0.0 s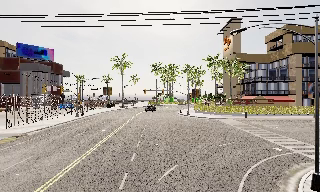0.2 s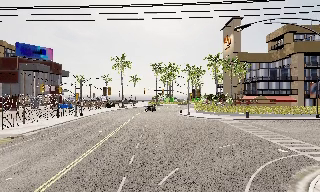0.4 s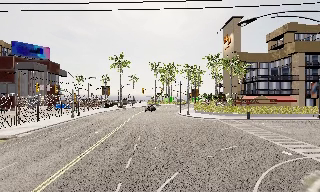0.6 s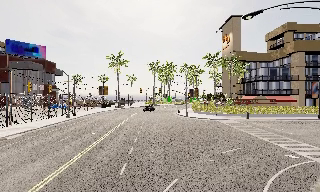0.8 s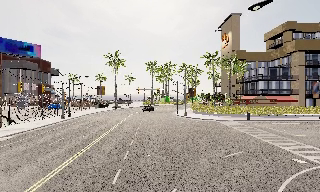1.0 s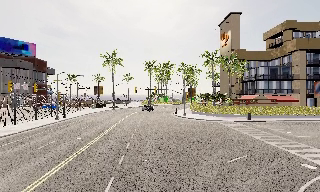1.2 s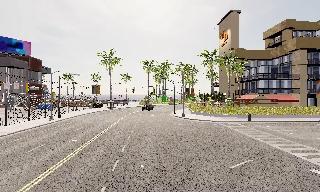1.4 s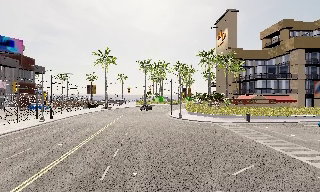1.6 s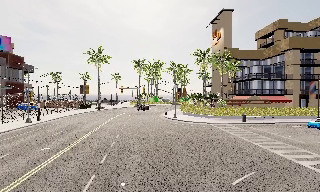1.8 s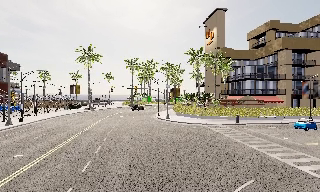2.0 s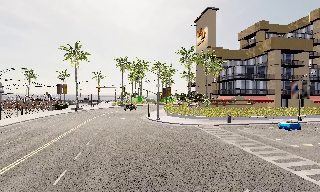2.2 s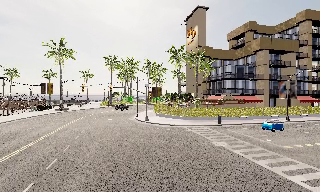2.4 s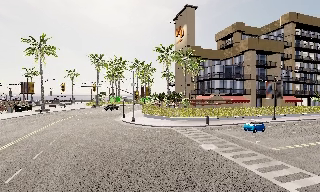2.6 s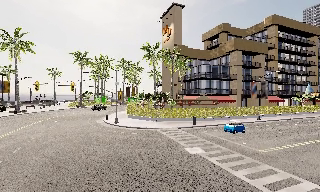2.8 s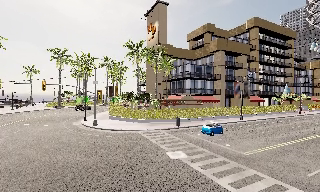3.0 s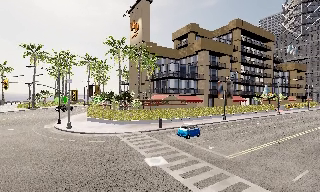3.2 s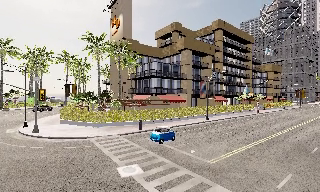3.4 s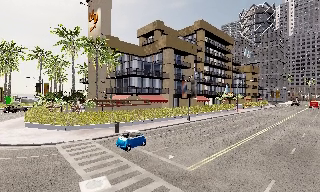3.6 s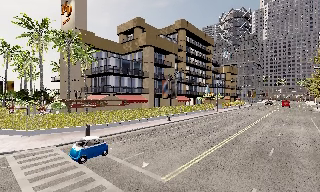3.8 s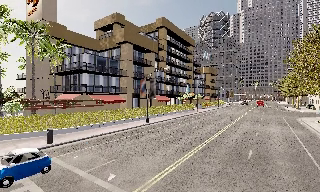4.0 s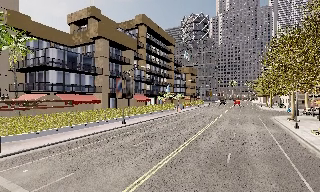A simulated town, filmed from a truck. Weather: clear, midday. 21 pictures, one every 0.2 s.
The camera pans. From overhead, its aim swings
clockwise.
The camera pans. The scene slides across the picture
to the left.
0.0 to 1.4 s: The camera travels forward, about 5 m, so what stands in front looms larger.
1.4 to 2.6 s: The scene slides to the left, as the camera pans about 20 degrees to its right. It travels forward, about 6 m, so what stands in front looms larger.
2.6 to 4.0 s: The camera pans to its right, which is clockwise from overhead, by about 40 degrees. It travels forward and to its right, about 9 m.
The film runs forward here.
